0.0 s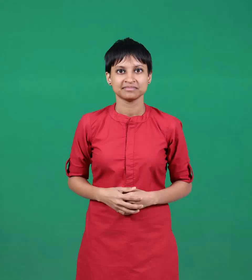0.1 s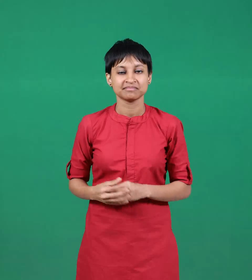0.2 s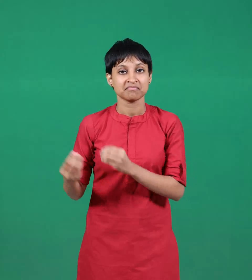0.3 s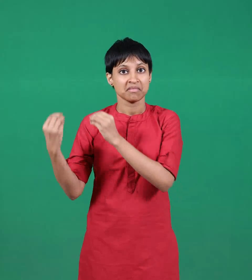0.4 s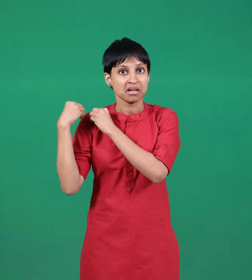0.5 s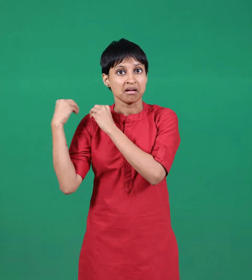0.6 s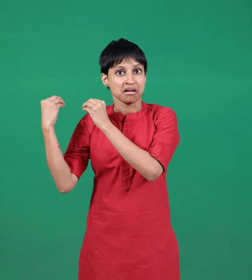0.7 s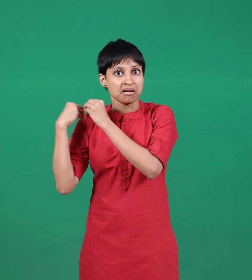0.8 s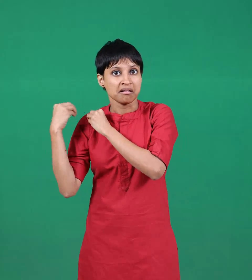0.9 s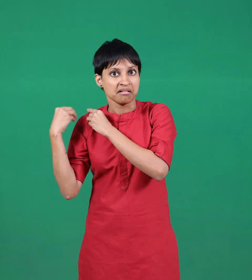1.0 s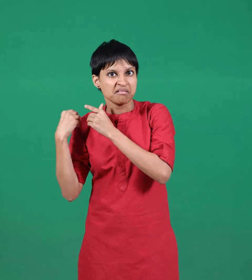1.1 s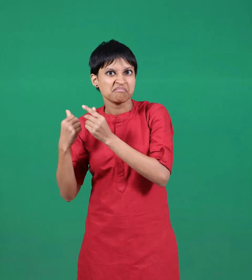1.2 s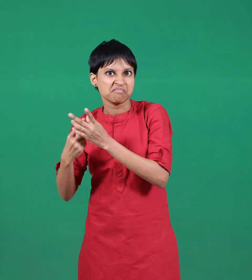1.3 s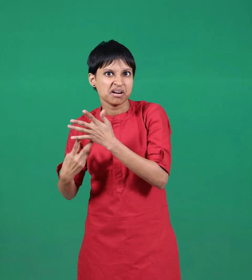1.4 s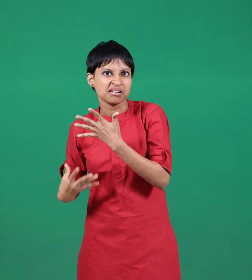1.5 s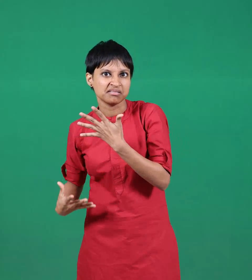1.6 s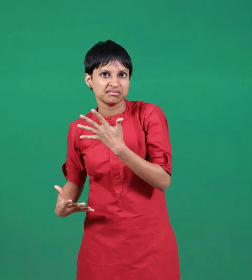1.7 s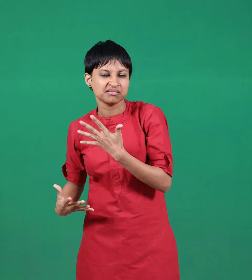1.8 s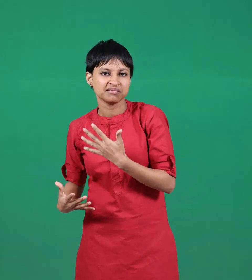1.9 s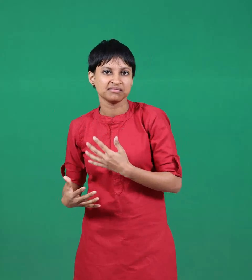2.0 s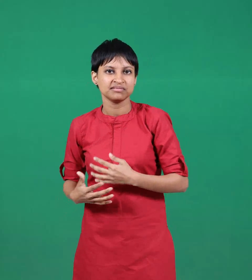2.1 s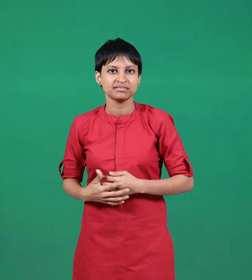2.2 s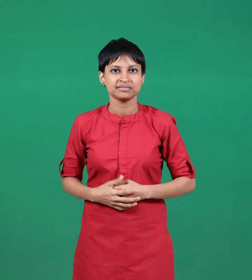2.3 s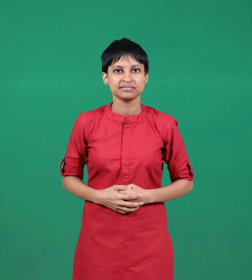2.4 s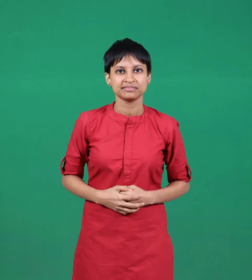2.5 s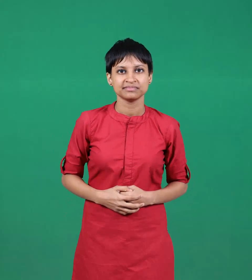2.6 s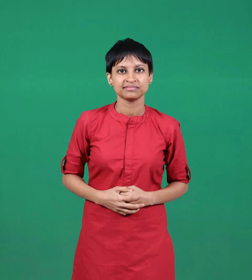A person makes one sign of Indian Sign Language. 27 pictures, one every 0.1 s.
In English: responsibilities
